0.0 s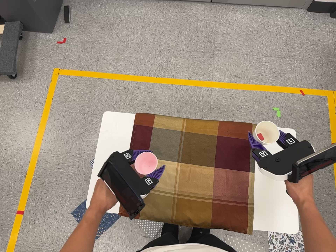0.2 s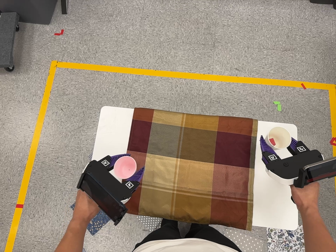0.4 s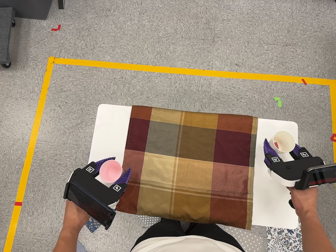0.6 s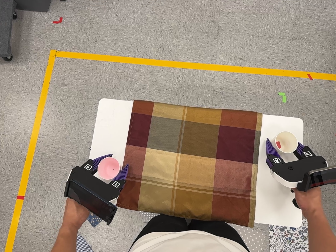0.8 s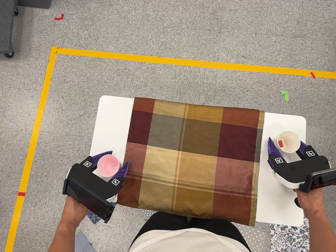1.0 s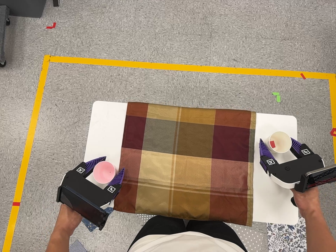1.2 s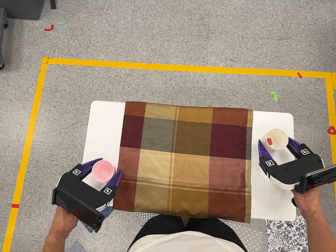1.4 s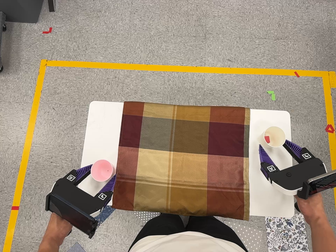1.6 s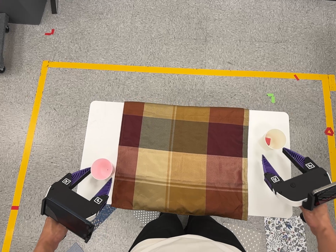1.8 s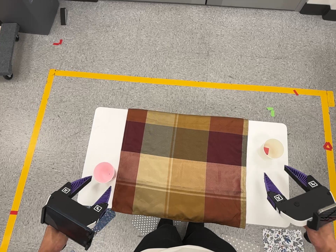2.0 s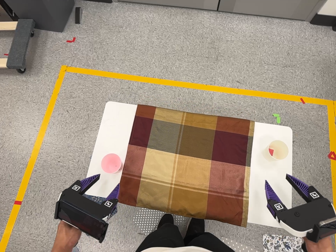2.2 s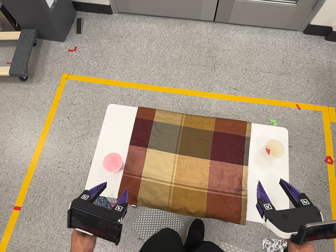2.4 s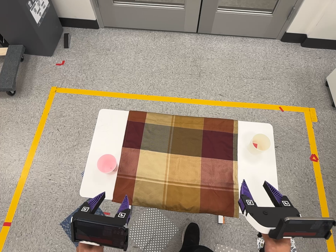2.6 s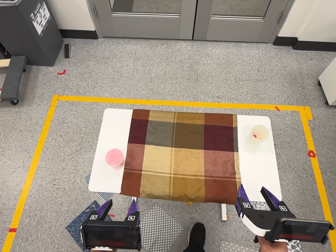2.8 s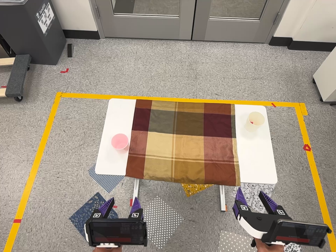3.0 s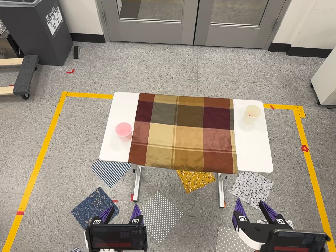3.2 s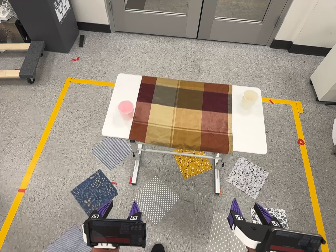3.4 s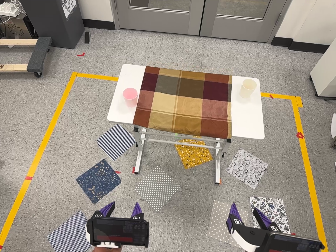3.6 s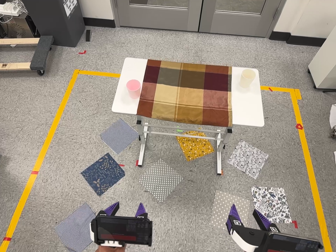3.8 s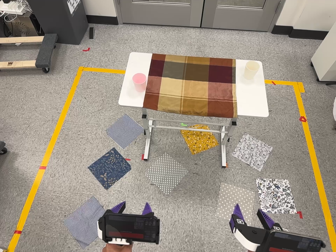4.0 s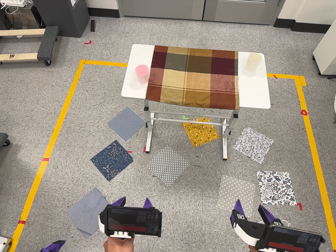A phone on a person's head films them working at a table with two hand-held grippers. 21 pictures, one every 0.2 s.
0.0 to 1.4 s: The camera shifts only a little, or ends up much as it began.
1.4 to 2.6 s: The camera travels toward the bottom of its view and backward, about 32 cm. Its aim tips toward the top of its view by about 15 degrees.
2.6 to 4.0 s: The camera travels toward the bottom of its view and backward, about 60 cm, so close, fixed things drift upward.
The film runs backward here.
